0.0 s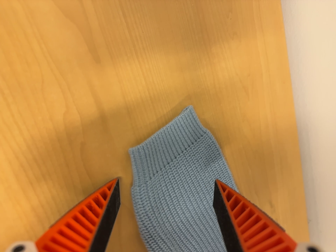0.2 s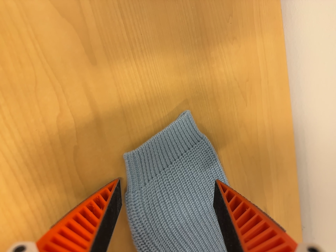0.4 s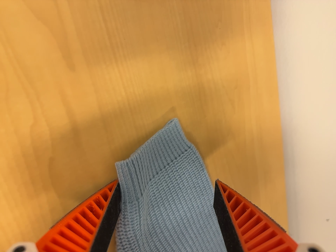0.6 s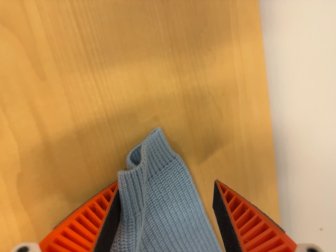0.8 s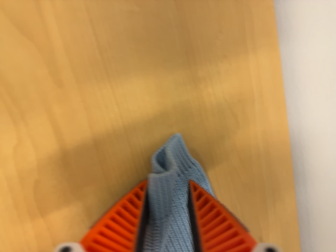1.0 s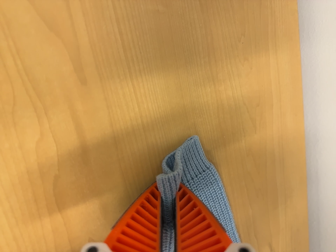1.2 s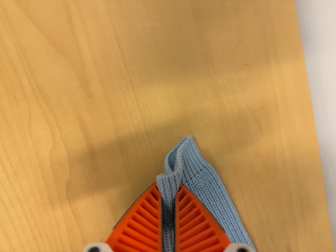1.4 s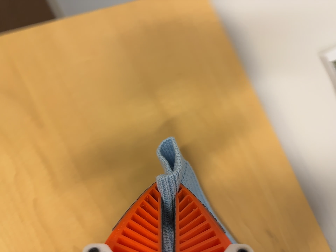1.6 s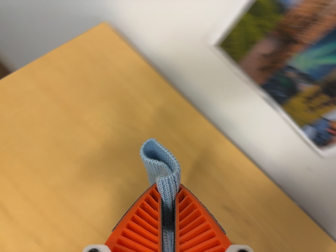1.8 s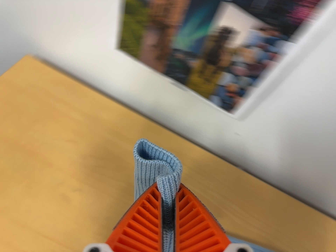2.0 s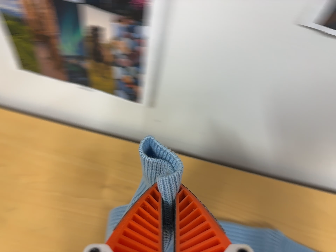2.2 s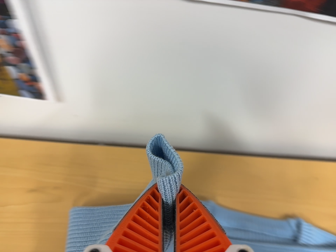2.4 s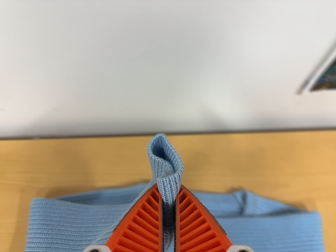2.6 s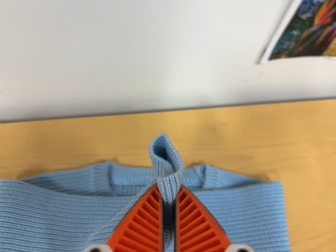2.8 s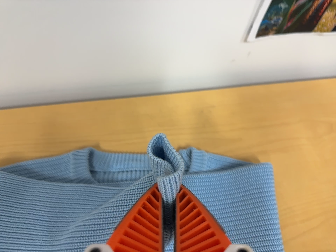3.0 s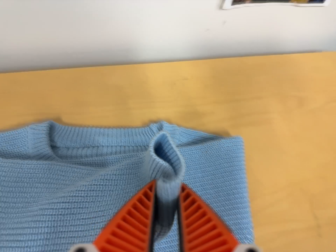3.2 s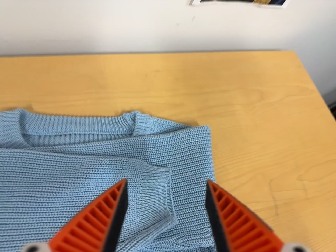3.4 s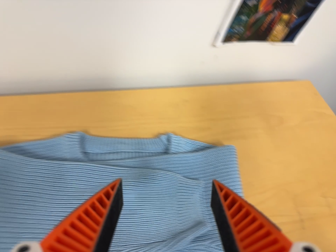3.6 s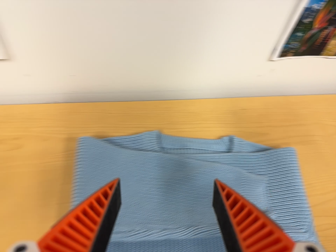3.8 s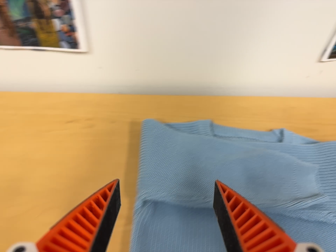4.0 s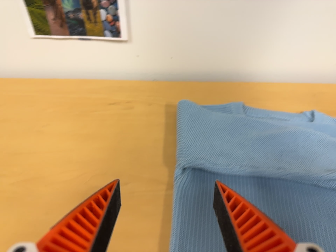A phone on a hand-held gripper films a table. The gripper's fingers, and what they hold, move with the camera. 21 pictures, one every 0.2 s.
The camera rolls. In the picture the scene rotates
counterclockwise.
0.0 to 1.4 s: The camera travels to its right, about 9 cm. Its aim tips toward the top of its view by about 10 degrees, and the scene shifts downward. It rolls about its line of sight by about 10 degrees, and the scene rotates counterclockwise.
1.4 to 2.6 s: The scene slides to the left, as the camera pans about 15 degrees to its right. It travels to its right, about 50 cm, so close, fixed things drift to the left. It rolls about its line of sight by about 65 degrees, and the scene rotates counterclockwise.
2.6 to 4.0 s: The scene slides to the right, as the camera pans about 10 degrees to its left. It travels toward the bottom of its view, backward and to its left, about 28 cm. Its aim tips toward the top of its view by about 10 degrees.
The film runs forward here.
